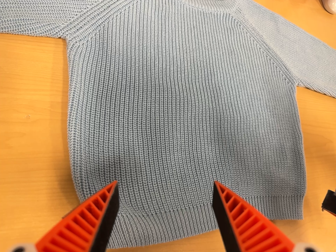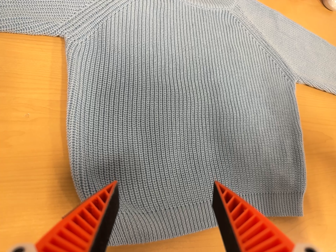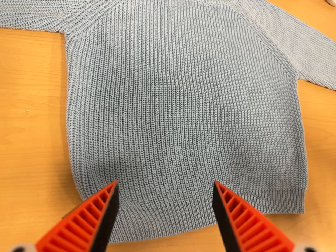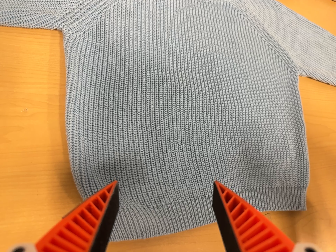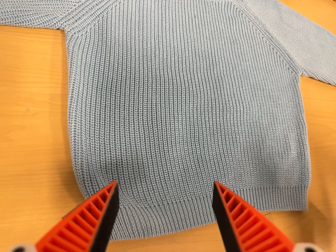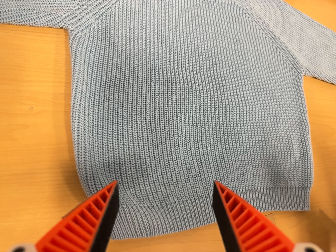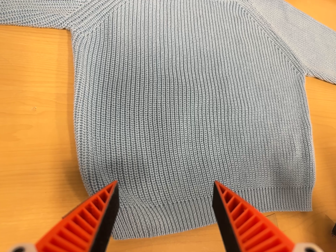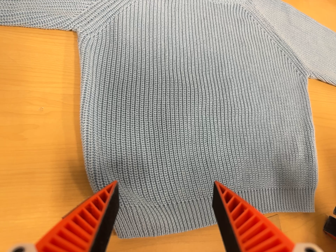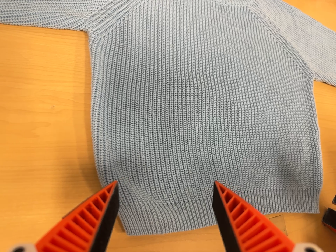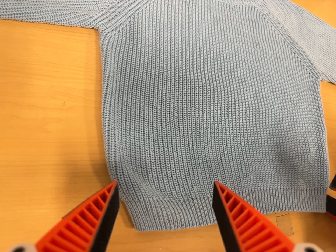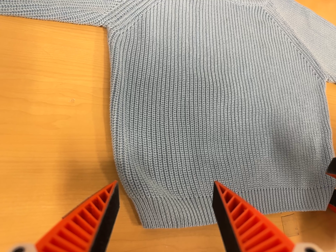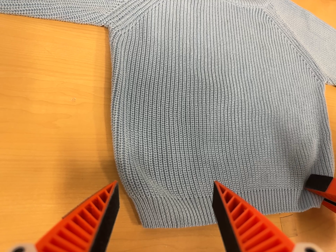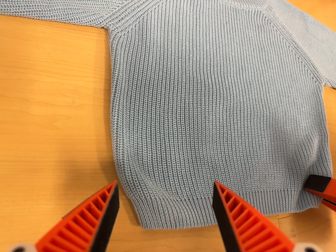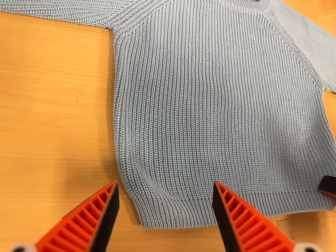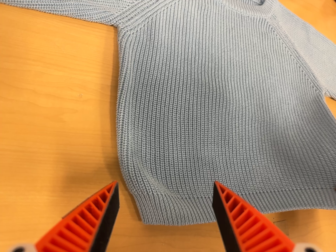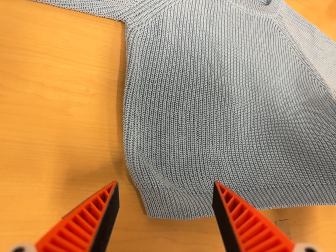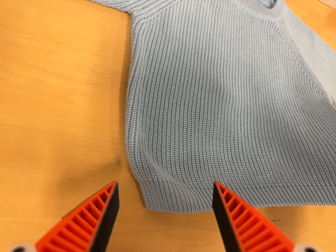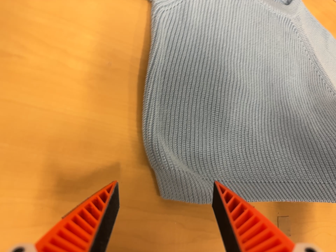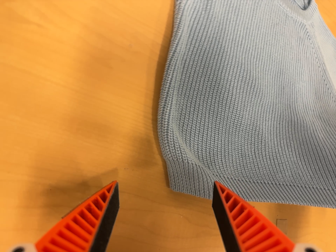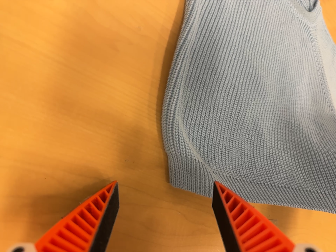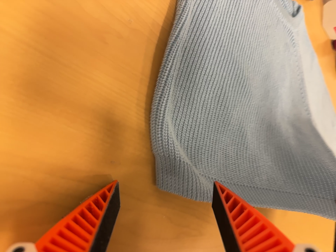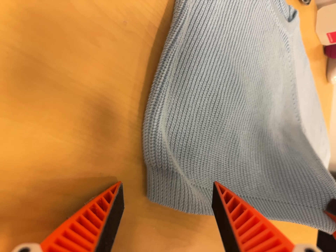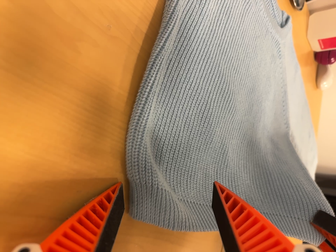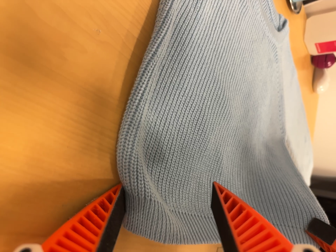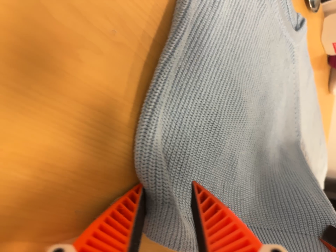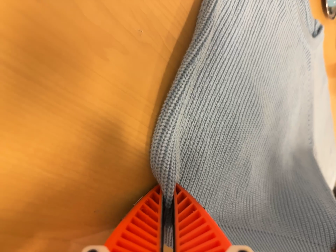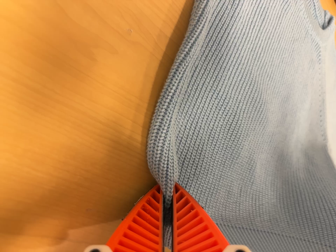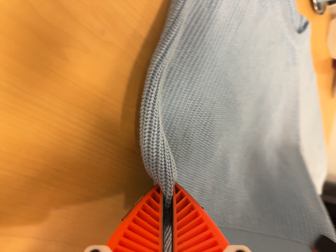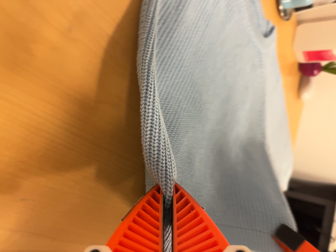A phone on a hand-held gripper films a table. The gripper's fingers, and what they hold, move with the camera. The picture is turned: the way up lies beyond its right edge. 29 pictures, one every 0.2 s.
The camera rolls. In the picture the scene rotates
clockwise.
0.0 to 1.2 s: The camera keeps its place and its aim.
1.2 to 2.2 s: The camera shifts only a little, or ends up much as it began.
2.2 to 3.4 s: The camera travels to its left, about 5 cm. It rolls about its line of sight by about 10 degrees, and the scene rotates clockwise.
3.4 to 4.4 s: The camera pans to its right by about 15 degrees. It travels to its left and forward, about 9 cm. It rolls about its line of sight by about 15 degrees, and the scene rotates clockwise.
4.4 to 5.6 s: The camera shifts only a little, or ends up much as it began.
The film runs forward here.
